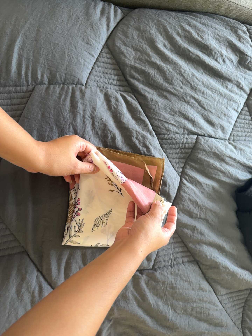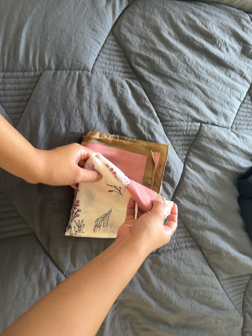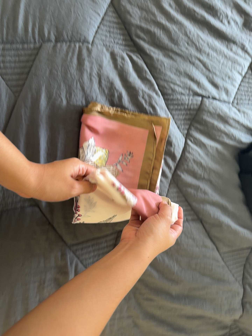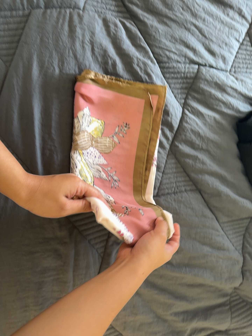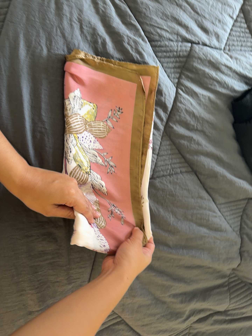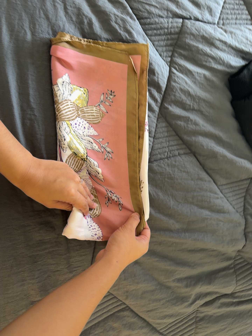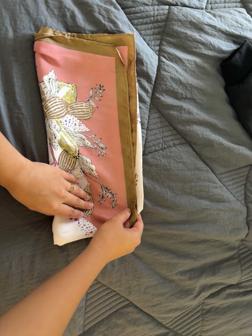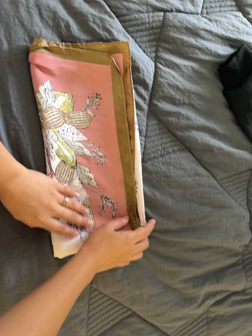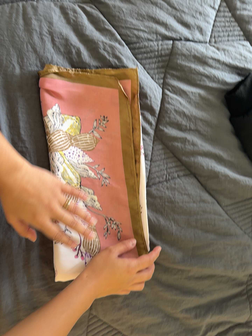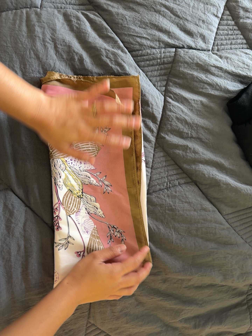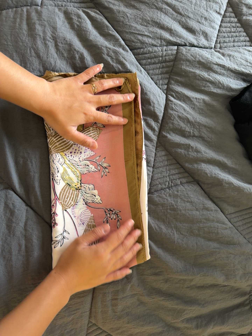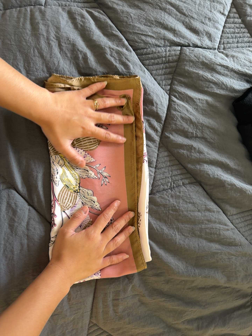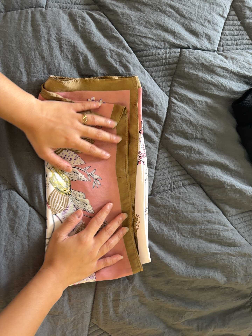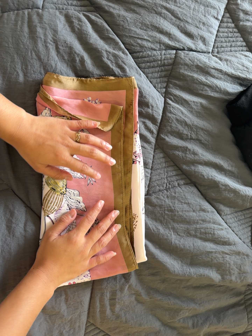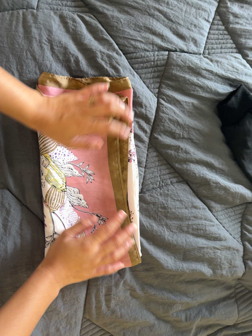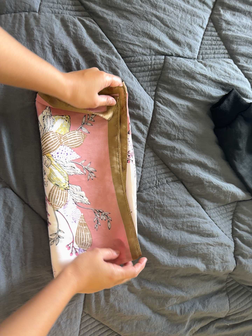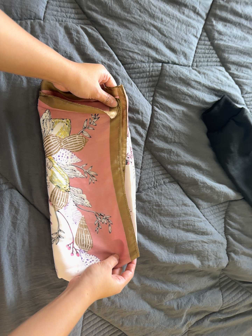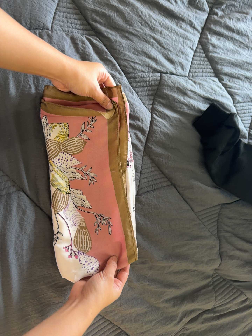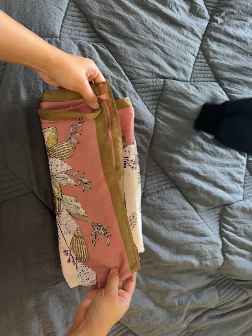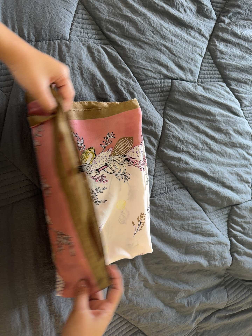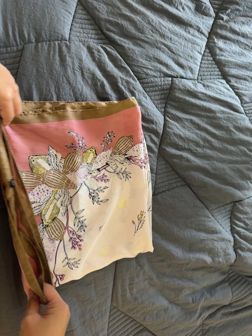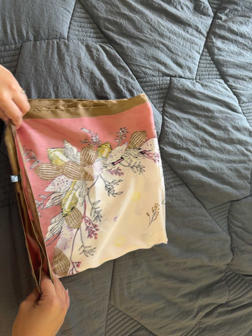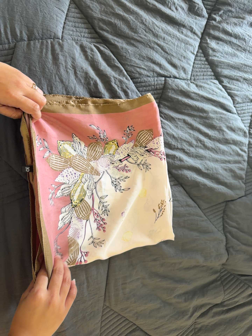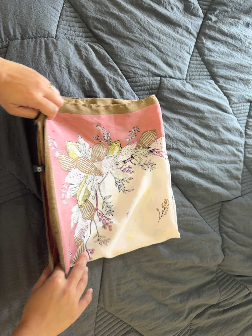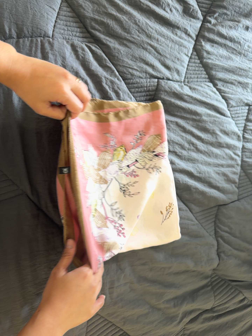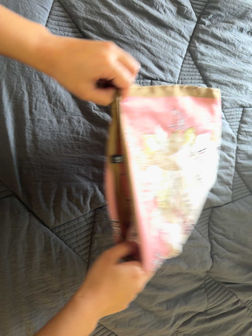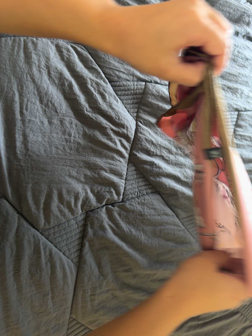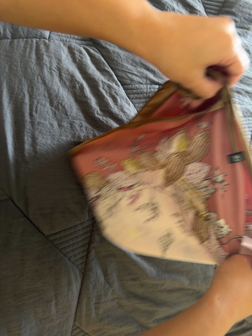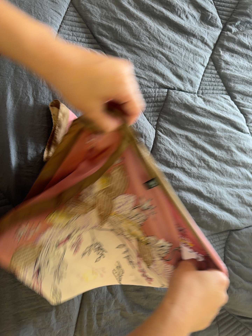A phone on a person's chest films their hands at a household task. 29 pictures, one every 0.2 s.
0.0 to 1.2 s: The camera travels toward the bottom of its view, about 14 cm, so close, fixed things drift upward. Its aim tips toward the bottom of its view by about 10 degrees, and the scene shifts upward. It rolls about its line of sight by about 10 degrees, and the scene rotates counterclockwise.
1.2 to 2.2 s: The camera shifts only a little, or ends up much as it began.
2.2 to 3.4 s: The camera pans to its right by about 10 degrees. It travels backward and to its left, about 10 cm, so what stands in front gets smaller.
3.4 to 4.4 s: The camera shifts only a little, or ends up much as it began.
4.4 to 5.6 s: The camera travels to its right, about 8 cm.
The film runs backward here.
